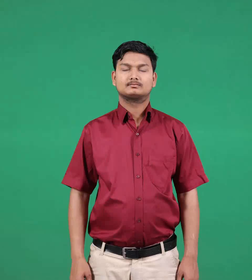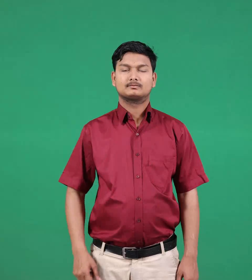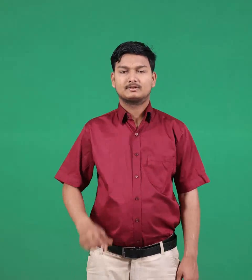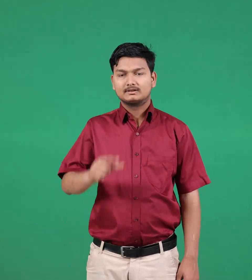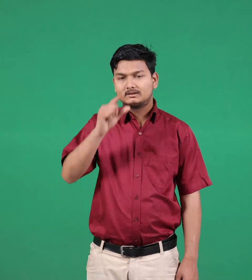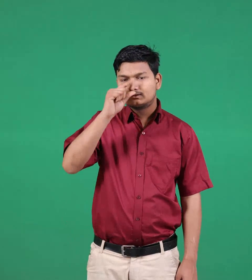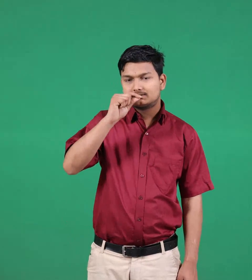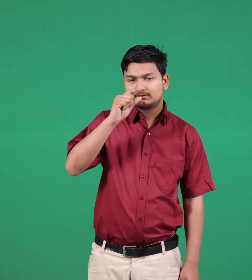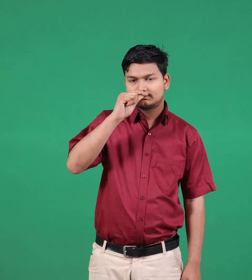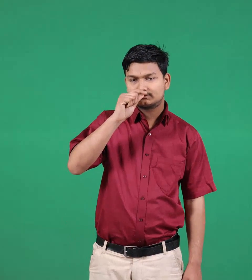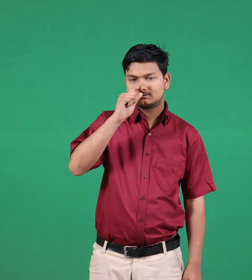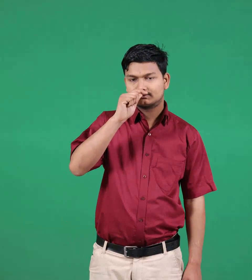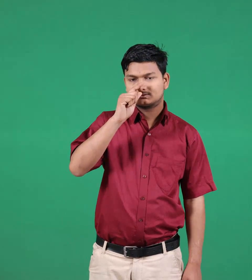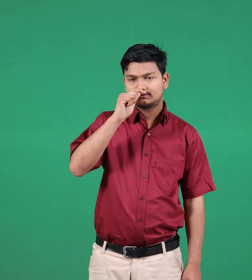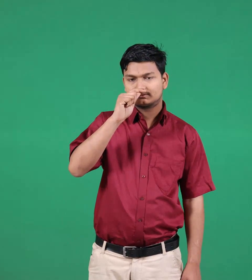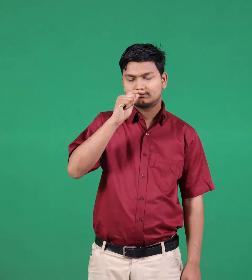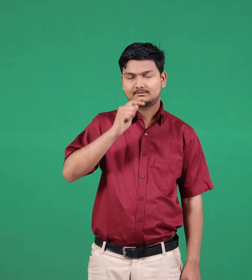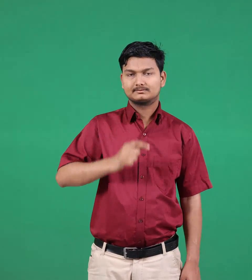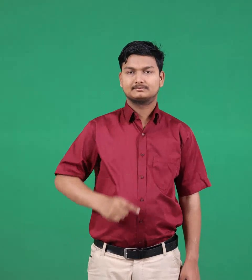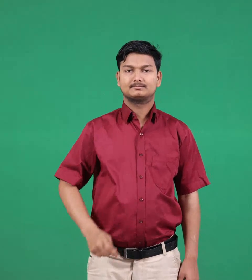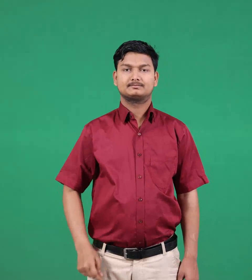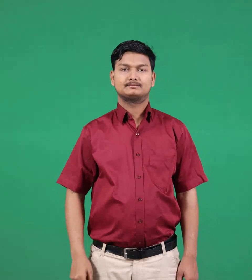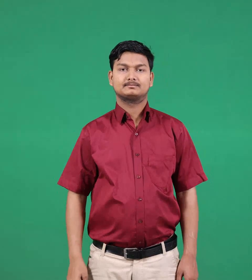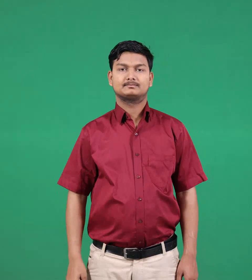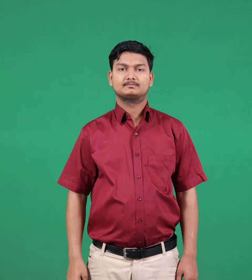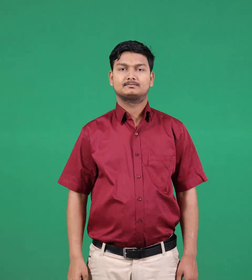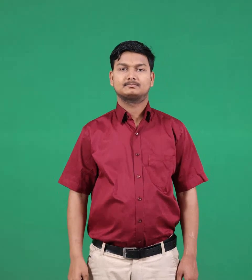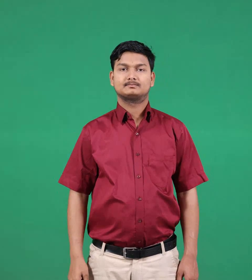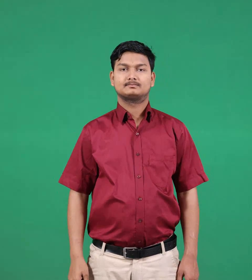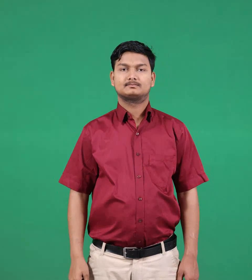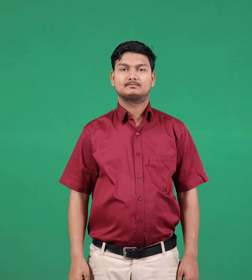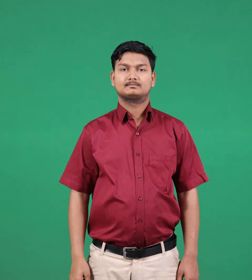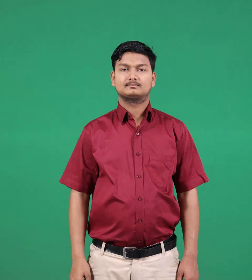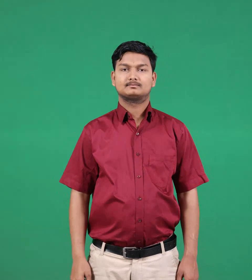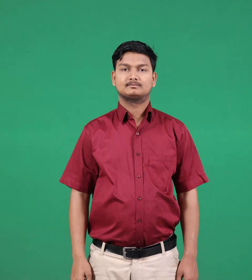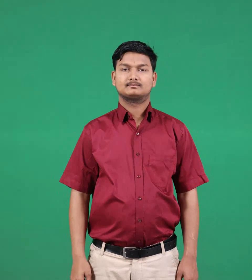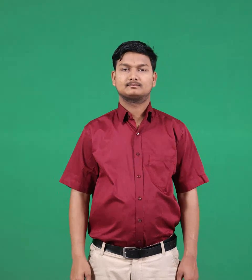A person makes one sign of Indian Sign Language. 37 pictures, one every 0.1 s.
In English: titus
